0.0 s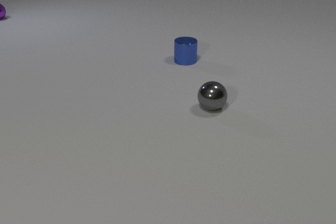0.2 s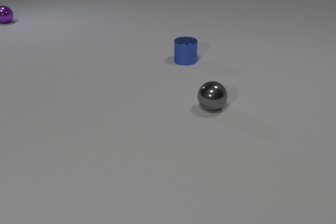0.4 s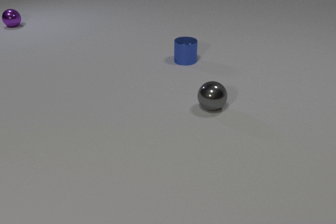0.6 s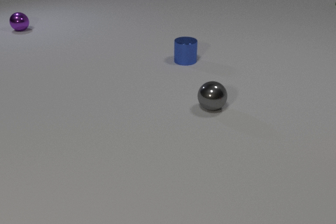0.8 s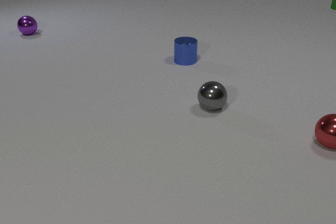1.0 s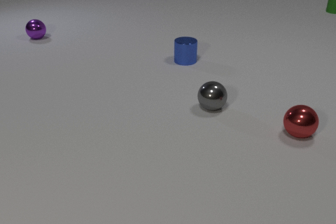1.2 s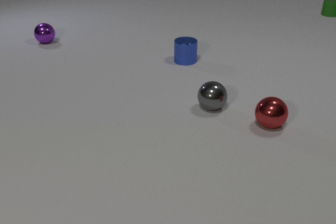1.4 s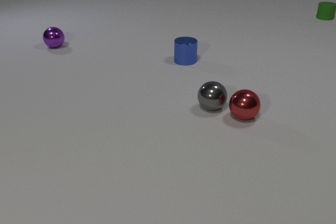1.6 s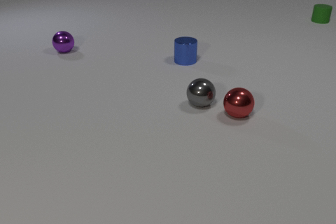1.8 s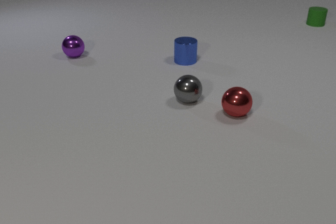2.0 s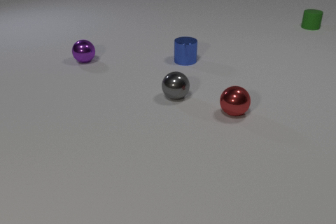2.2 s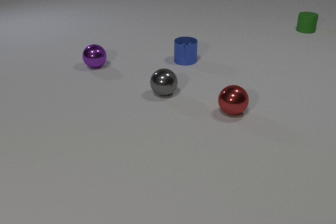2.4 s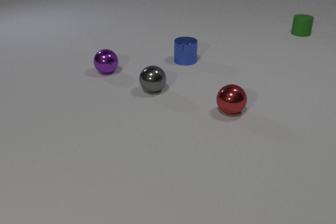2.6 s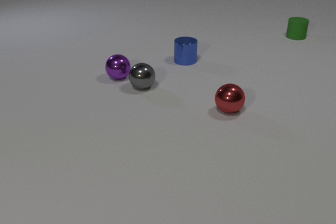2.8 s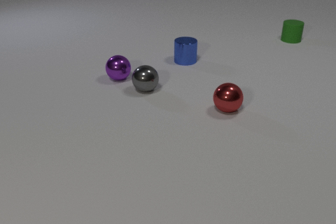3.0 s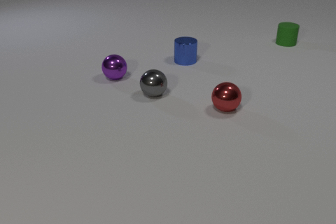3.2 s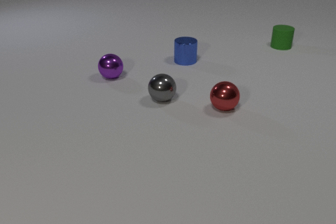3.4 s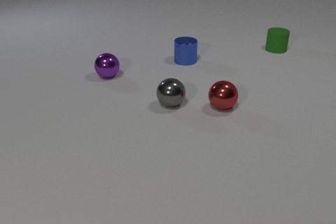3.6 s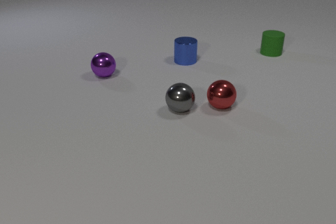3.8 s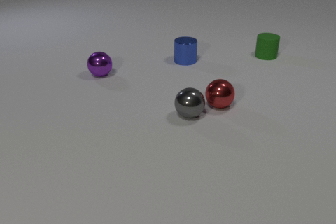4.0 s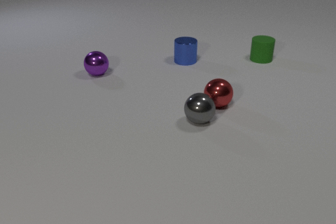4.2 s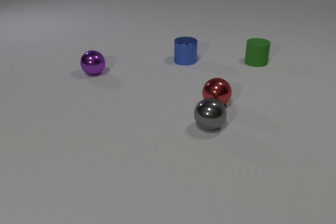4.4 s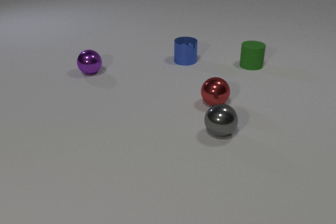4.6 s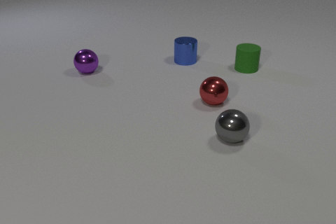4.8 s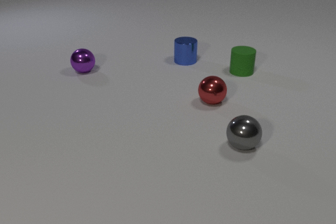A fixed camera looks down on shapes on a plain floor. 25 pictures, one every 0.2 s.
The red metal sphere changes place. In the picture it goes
to the left.
The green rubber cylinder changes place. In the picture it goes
toward the camera.
0.0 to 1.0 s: The red metal sphere comes in at the right edge, rolls to the left. The purple metal sphere rolls toward the camera and to the right. The green rubber cylinder comes in at the right edge, slides toward the camera.
1.0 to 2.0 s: The red metal sphere rolls to the left. The gray metal sphere rolls to the left and away from the camera. The purple metal sphere rolls toward the camera and to the right. The green rubber cylinder slides toward the camera. The red metal sphere and the gray metal sphere collide.
2.0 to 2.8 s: The red metal sphere rolls to the left and away from the camera. The gray metal sphere rolls to the left and away from the camera. The purple metal sphere rolls toward the camera and to the right. The green rubber cylinder slides toward the camera. The gray metal sphere and the purple metal sphere collide.
2.8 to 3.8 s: The red metal sphere rolls to the left and away from the camera. The gray metal sphere rolls toward the camera and to the right. The purple metal sphere rolls to the left and away from the camera. The green rubber cylinder slides toward the camera and to the left.
3.8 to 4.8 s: The red metal sphere rolls to the left and away from the camera. The gray metal sphere rolls to the right and toward the camera. The purple metal sphere rolls to the left and away from the camera. The green rubber cylinder slides toward the camera and to the left.
What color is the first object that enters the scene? green.
What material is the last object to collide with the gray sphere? metal.
How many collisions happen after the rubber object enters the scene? 2.
